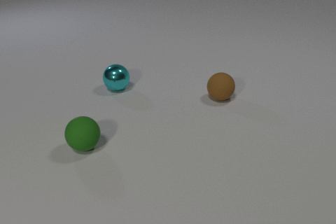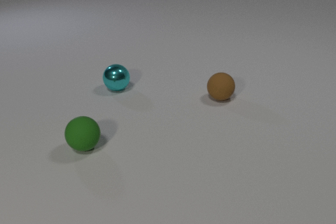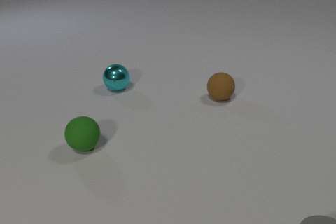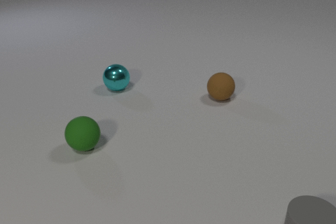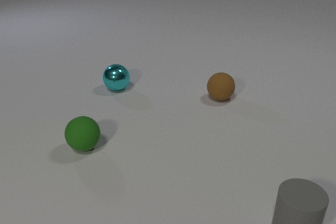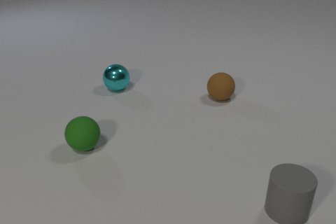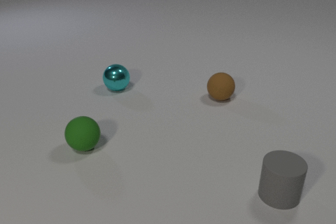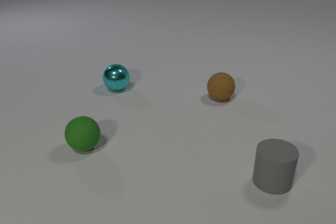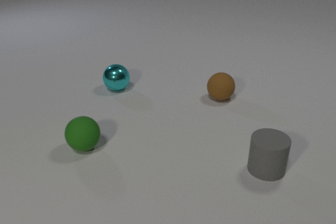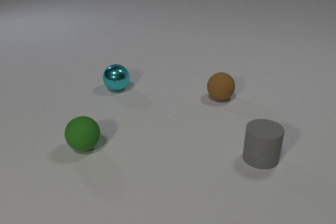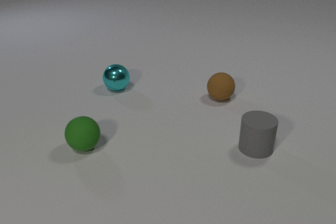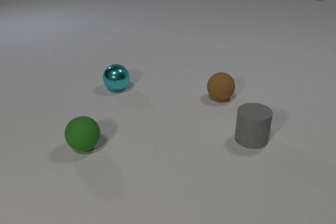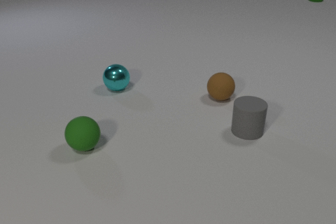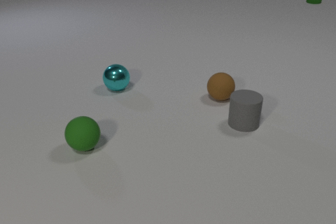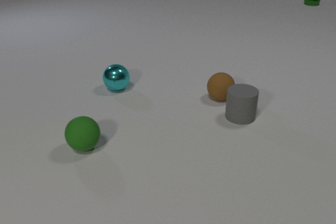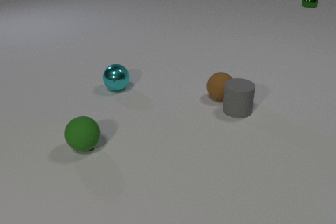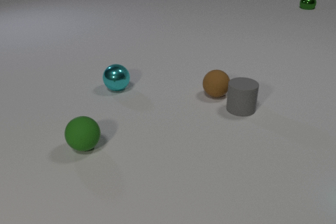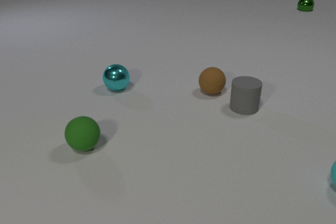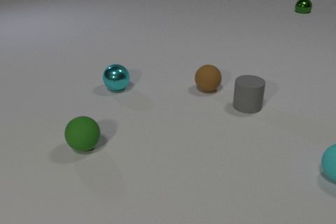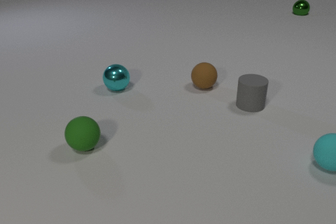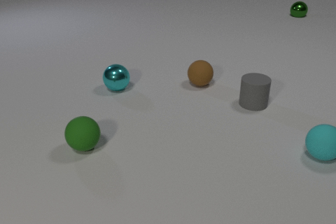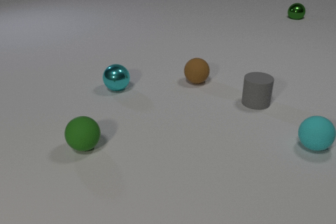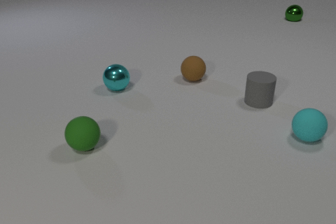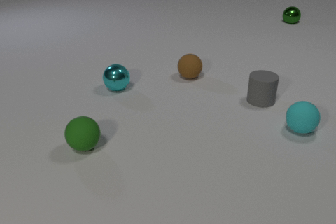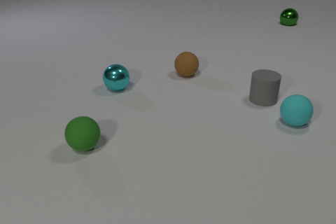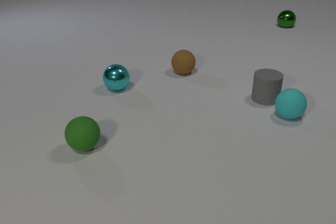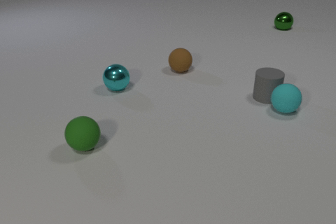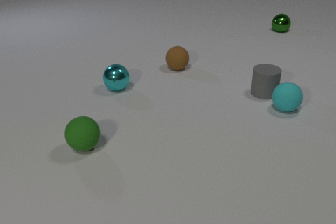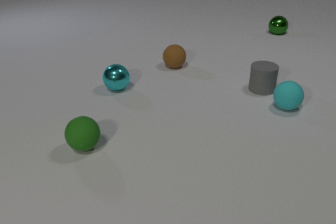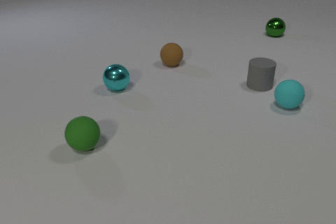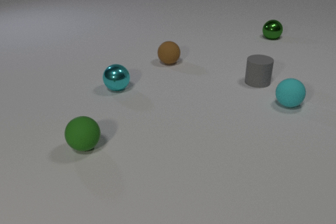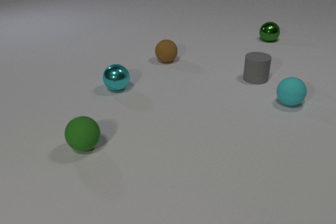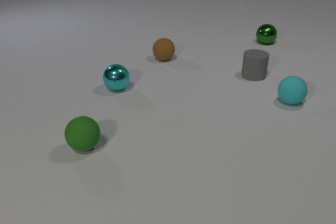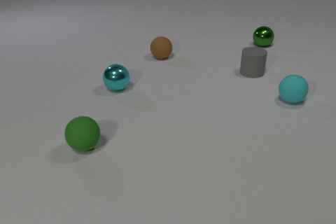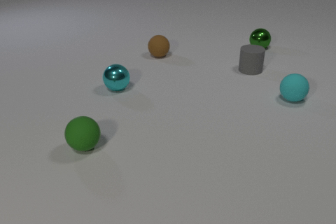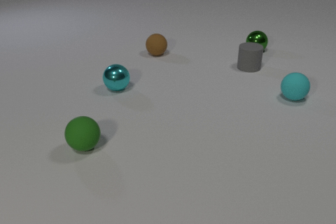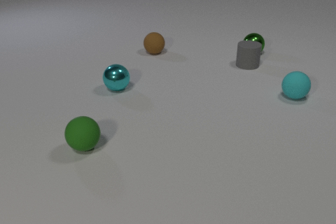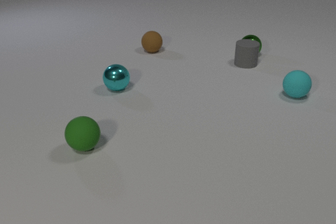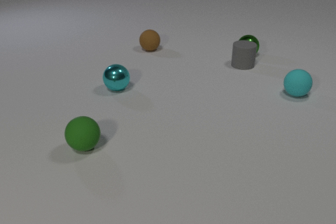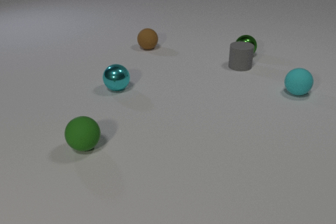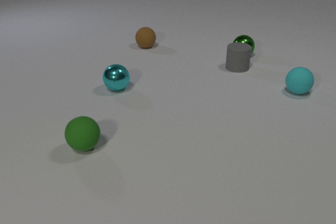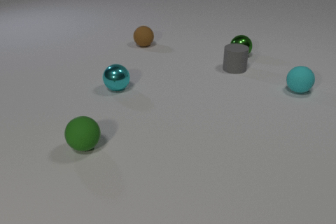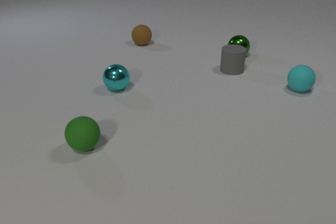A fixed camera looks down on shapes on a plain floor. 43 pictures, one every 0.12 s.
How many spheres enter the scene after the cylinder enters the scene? 2.
What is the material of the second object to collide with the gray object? rubber.
Are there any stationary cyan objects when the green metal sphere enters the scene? yes.
0.00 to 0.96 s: The gray rubber cylinder comes in at the bottom edge, slides away from the camera and to the left.
0.96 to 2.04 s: The gray rubber cylinder slides away from the camera. The brown rubber sphere rolls away from the camera and to the left. The cyan rubber sphere comes in at the right edge. The green metal sphere comes in at the top edge, rolls toward the camera. The gray rubber cylinder and the brown rubber sphere collide.
2.04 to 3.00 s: The gray rubber cylinder slides away from the camera and to the right. The brown rubber sphere rolls away from the camera and to the left. The cyan rubber sphere rolls away from the camera and to the left. The green metal sphere rolls toward the camera.
3.00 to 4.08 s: The gray rubber cylinder slides away from the camera. The brown rubber sphere rolls away from the camera and to the left. The cyan rubber sphere rolls away from the camera. The green metal sphere rolls toward the camera. The gray rubber cylinder and the cyan rubber sphere collide.
4.08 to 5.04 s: The gray rubber cylinder slides to the left. The brown rubber sphere rolls away from the camera and to the left. The cyan rubber sphere rolls away from the camera. The green metal sphere rolls toward the camera and to the left. The gray rubber cylinder and the green metal sphere collide.
